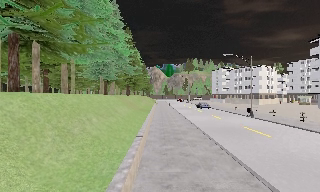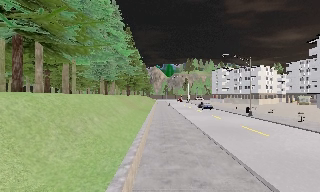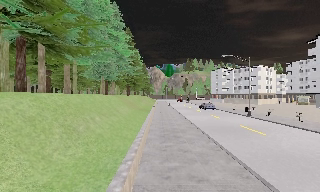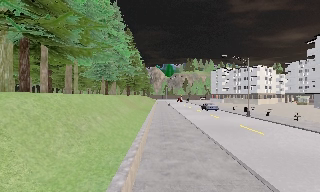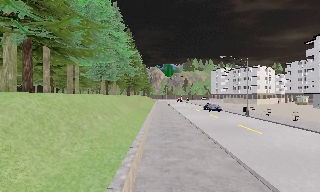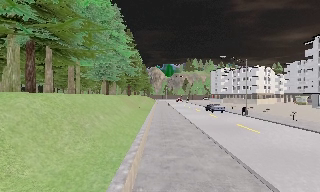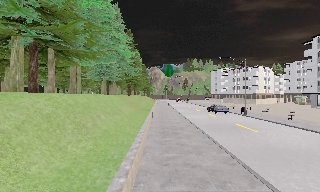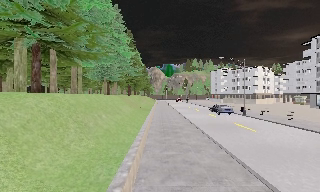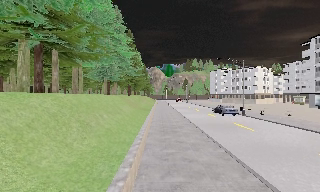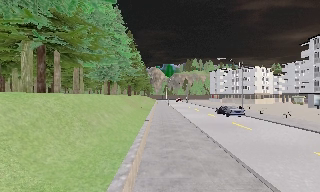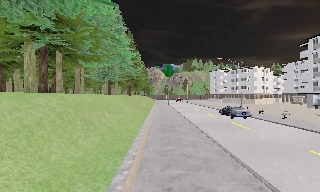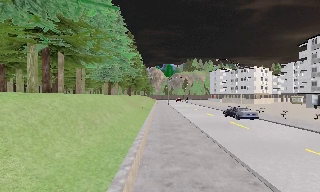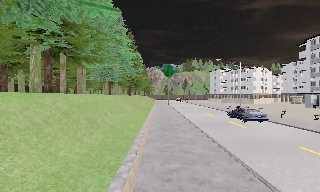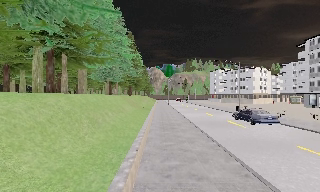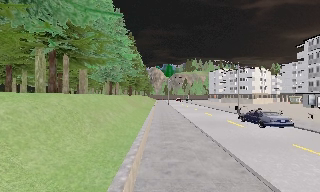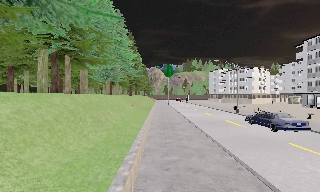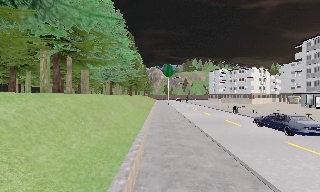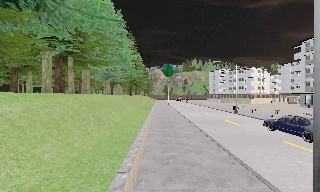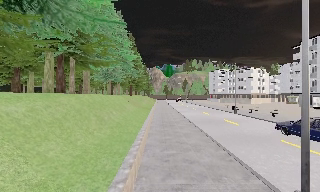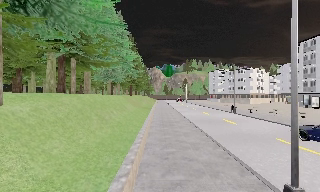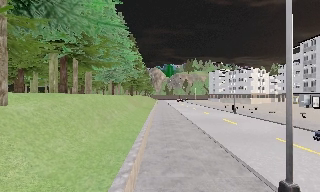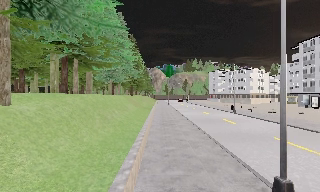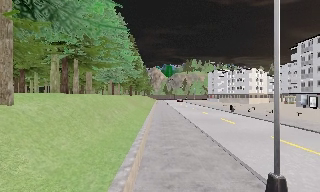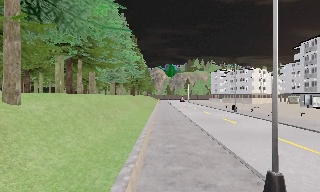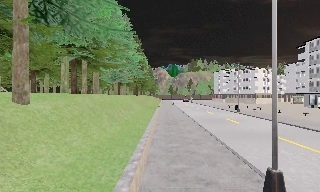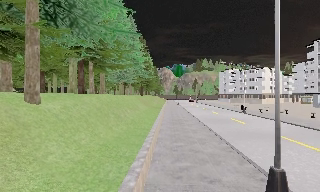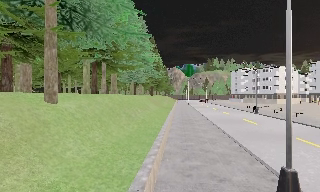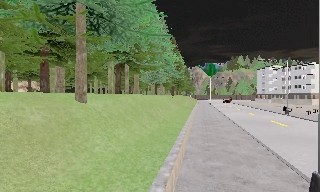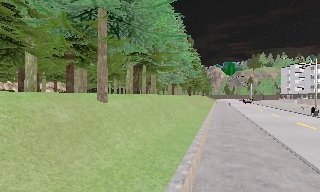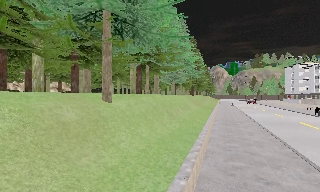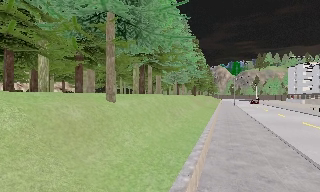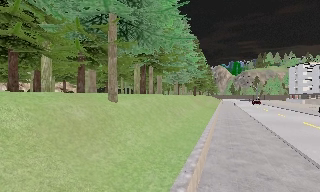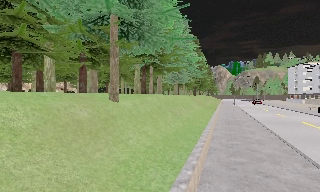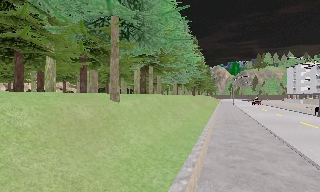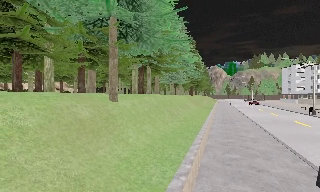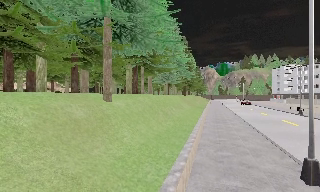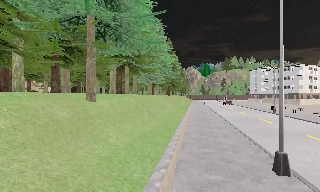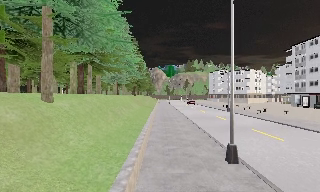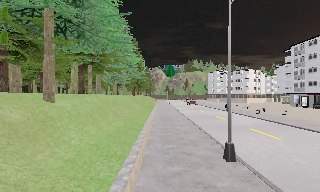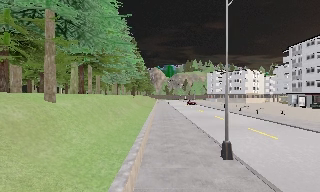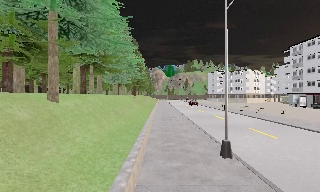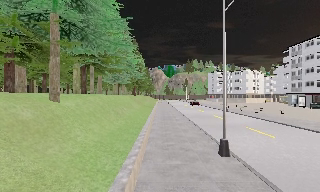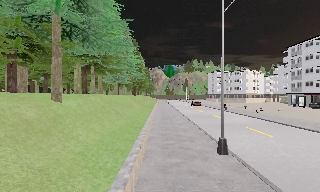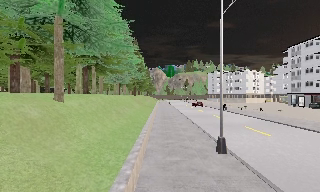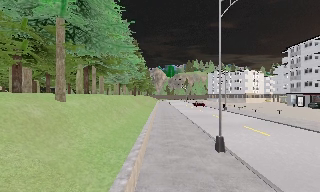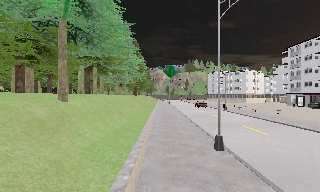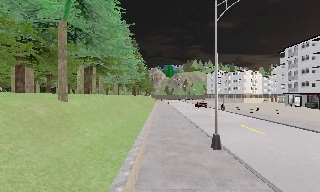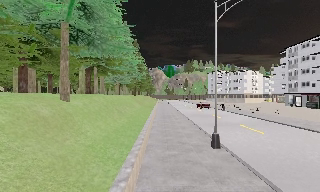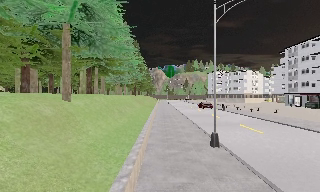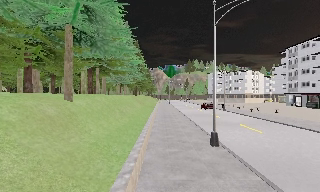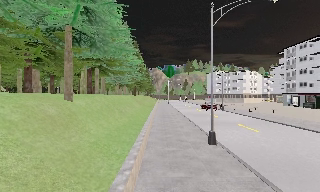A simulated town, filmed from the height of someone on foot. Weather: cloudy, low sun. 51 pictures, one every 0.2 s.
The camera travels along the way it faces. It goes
backward.
0.0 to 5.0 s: The camera travels backward, about 6 m, so what stands in front gets smaller.
5.0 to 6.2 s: The camera swings to its left by about 20 degrees, and the scene slides to the right. It travels backward, about 1 m, so what stands in front gets smaller.
6.2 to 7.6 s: The camera swings to its right by about 20 degrees, and the scene slides to the left. It travels backward, about 1 m, so what stands in front gets smaller.
7.6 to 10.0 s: The camera travels backward, about 2 m, so what stands in front gets smaller.
The film runs backward here.
